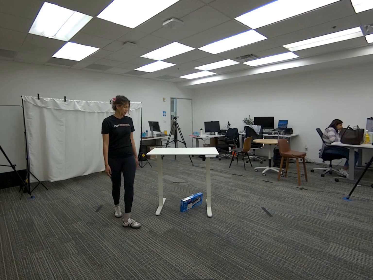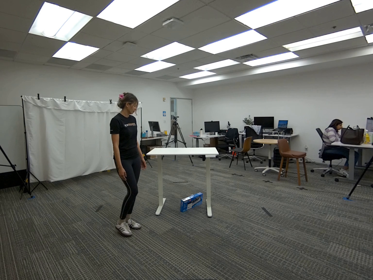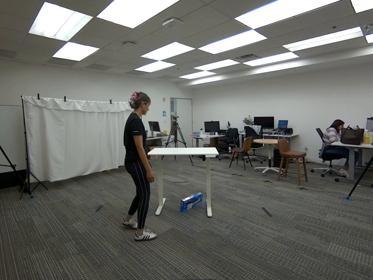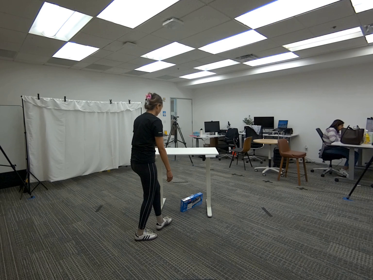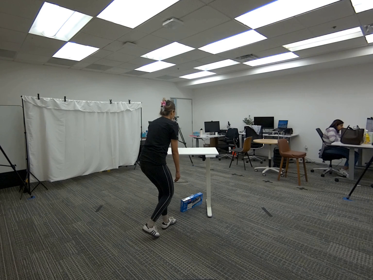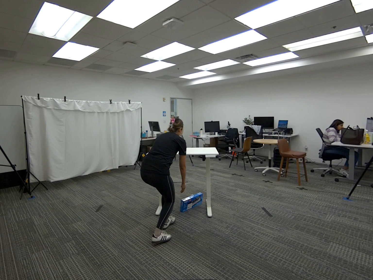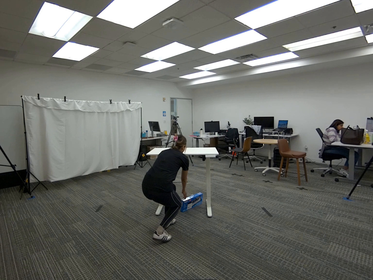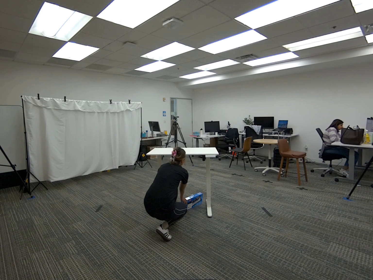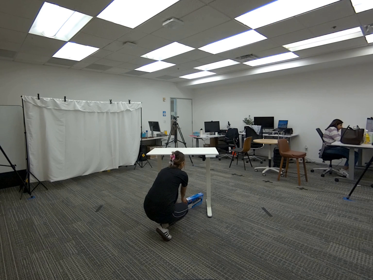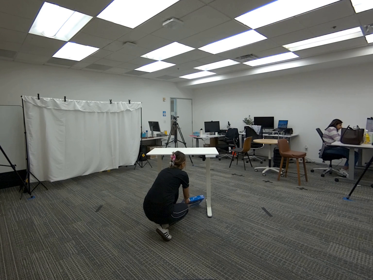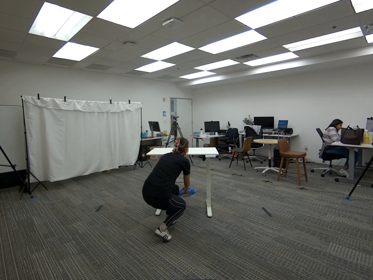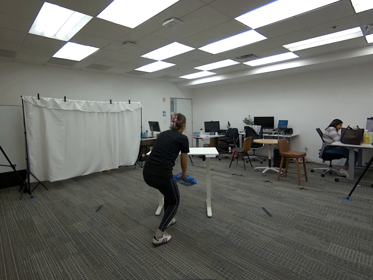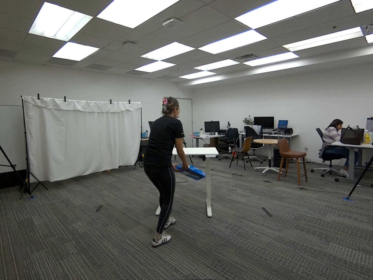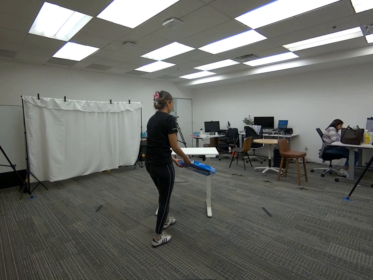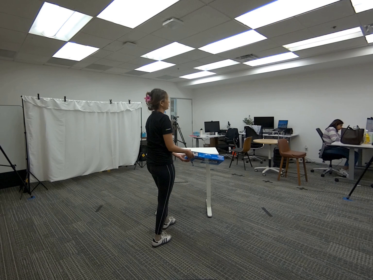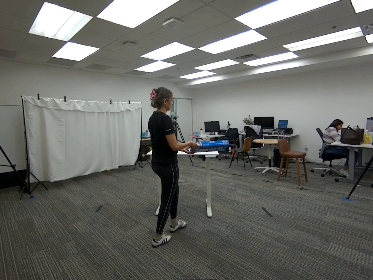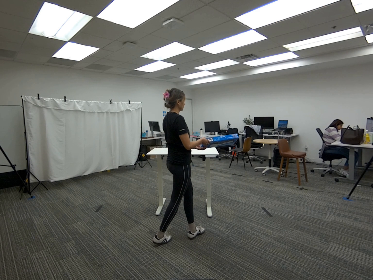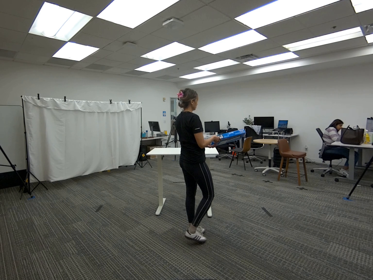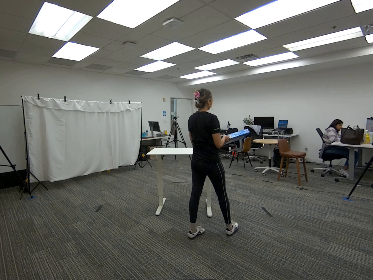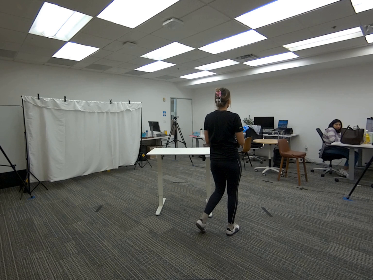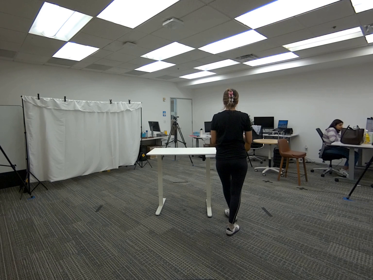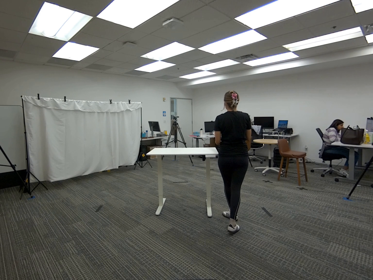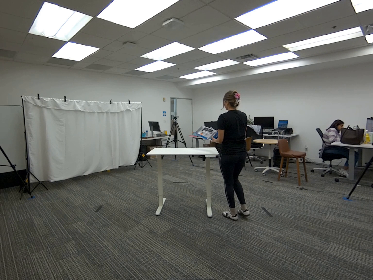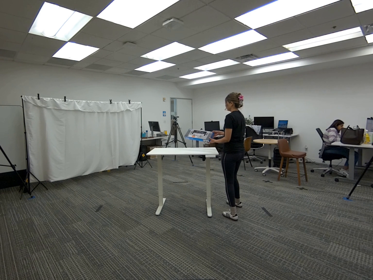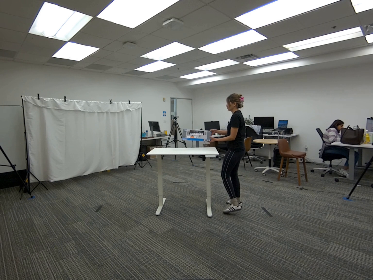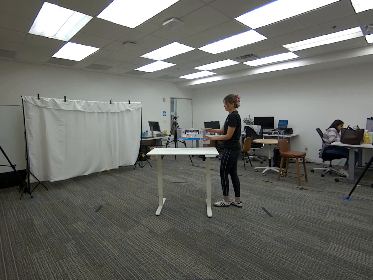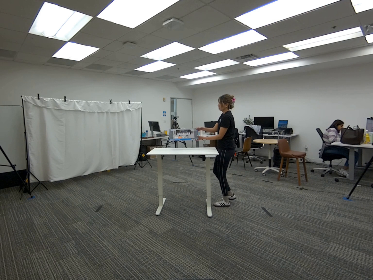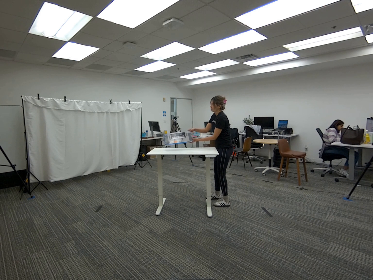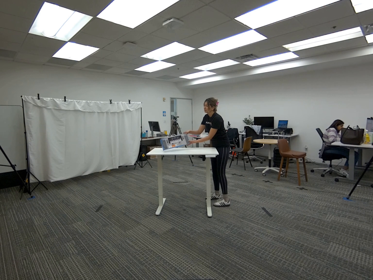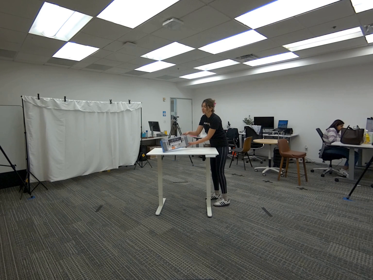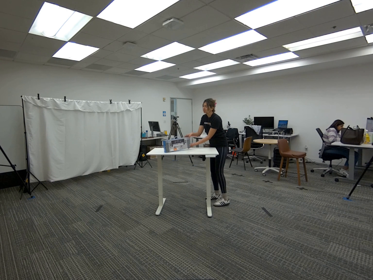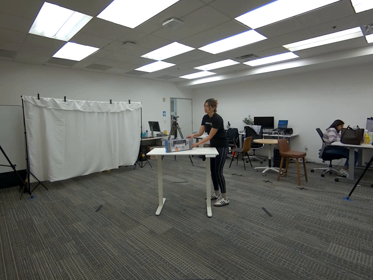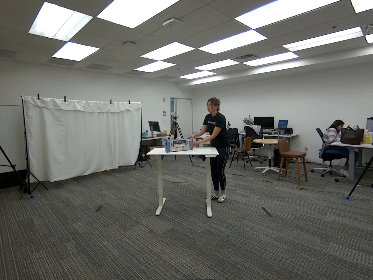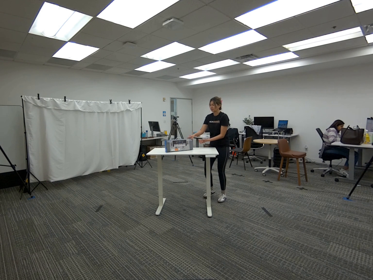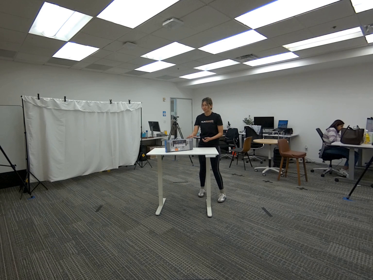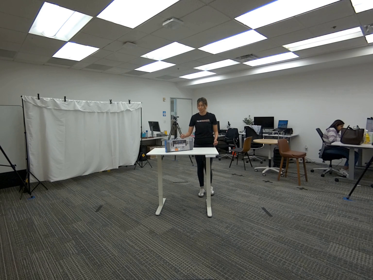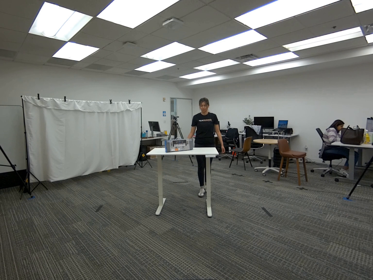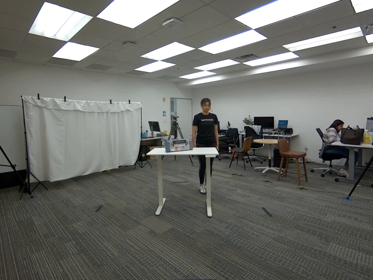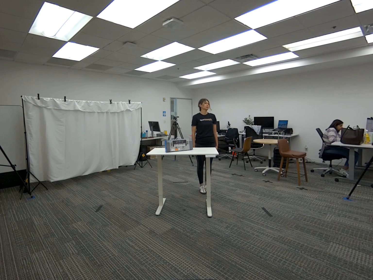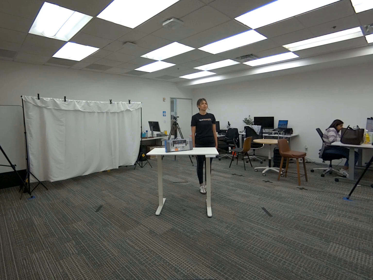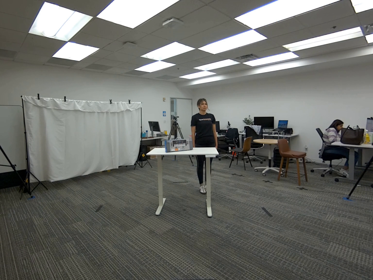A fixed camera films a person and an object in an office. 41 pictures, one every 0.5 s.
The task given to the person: Walk to the keyboard box under the white desk and pick up the keyboard box with both hands, and place the keyboard box on the white desk.
